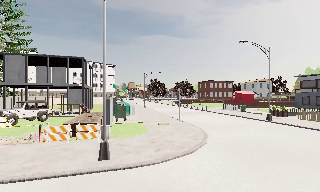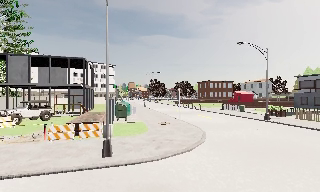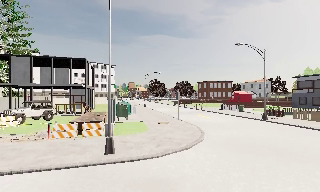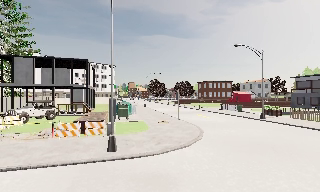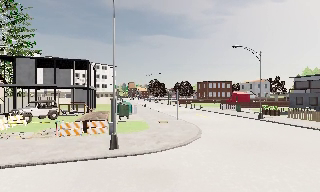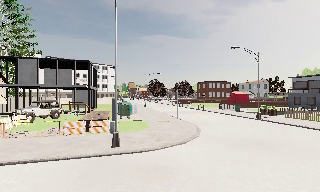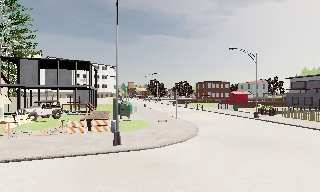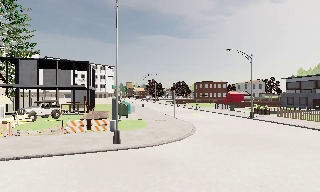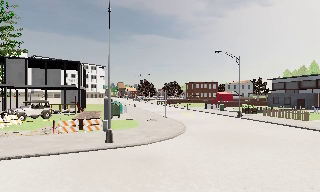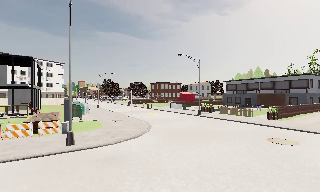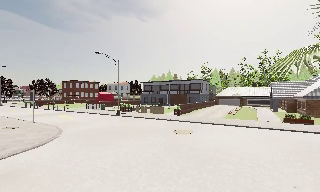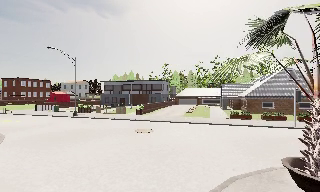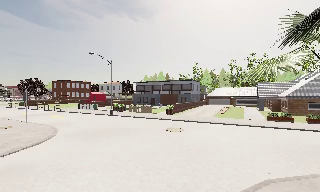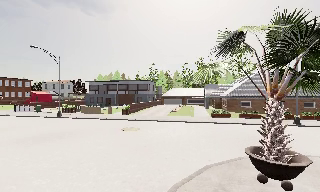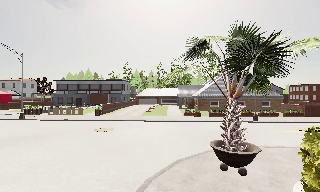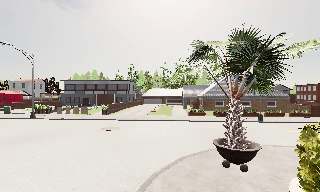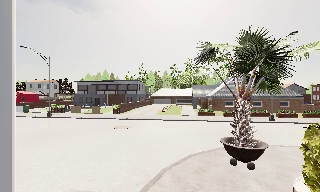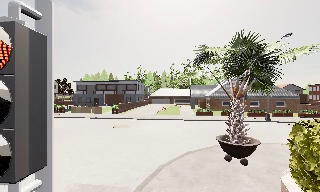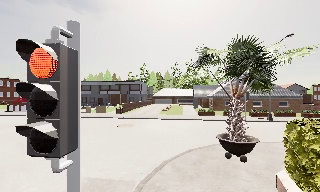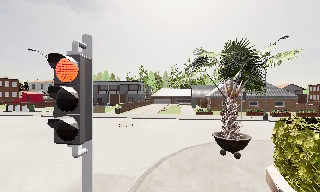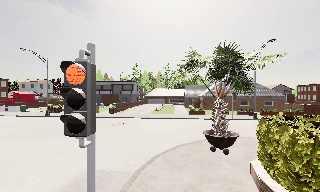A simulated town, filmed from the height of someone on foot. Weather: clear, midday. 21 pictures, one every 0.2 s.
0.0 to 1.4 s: The camera travels backward, about 2.5 m, so what stands in front gets smaller.
1.4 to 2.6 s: The camera swings to its right by about 60 degrees, and the scene slides to the left. It travels backward, about 2 m.
2.6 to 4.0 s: The camera travels backward, about 2.5 m, so what stands in front gets smaller.
The film runs backward here.
